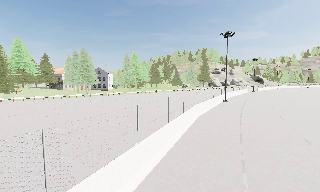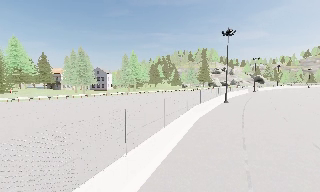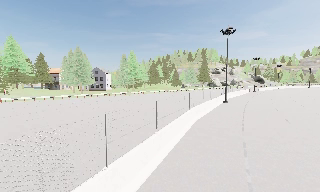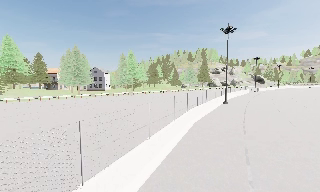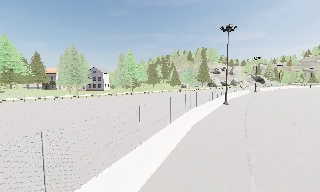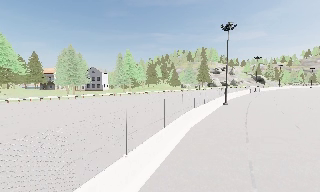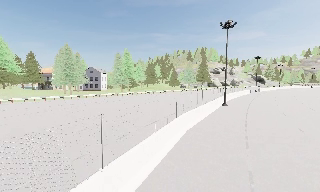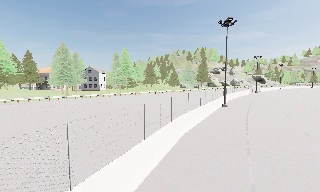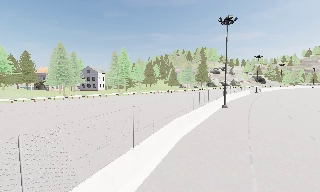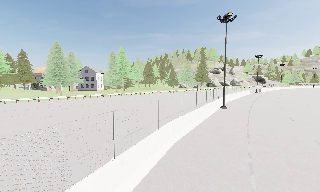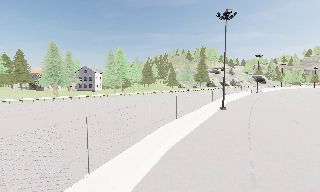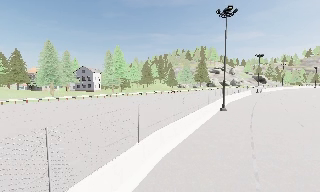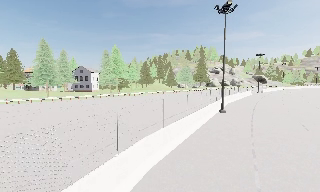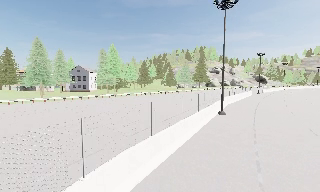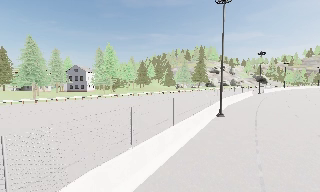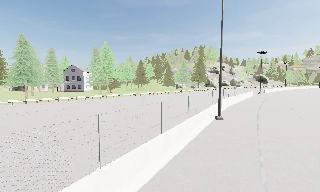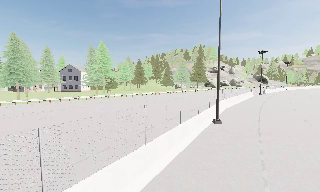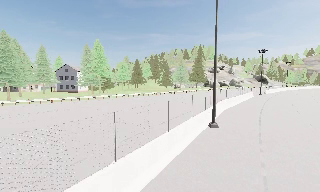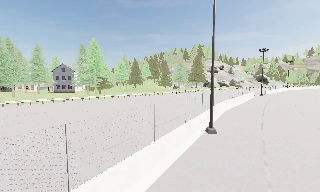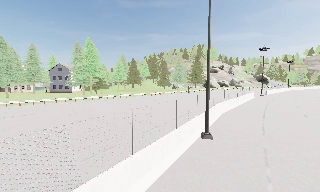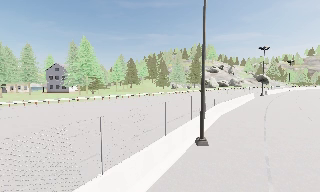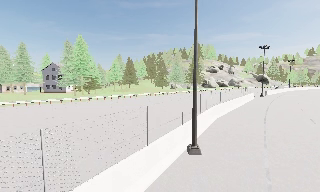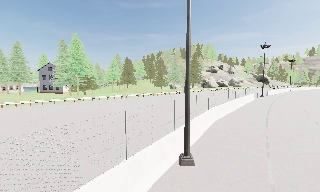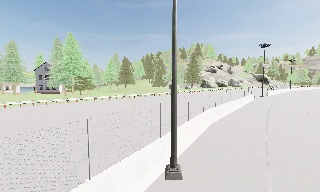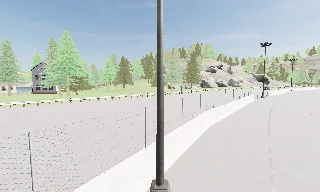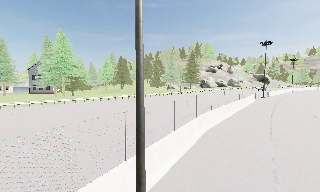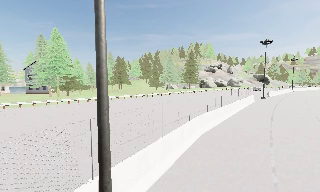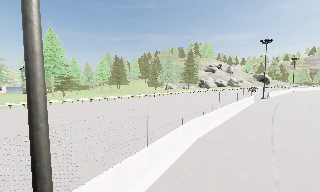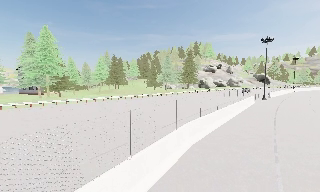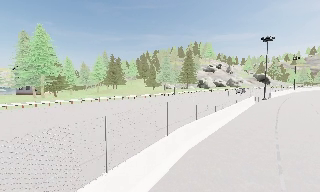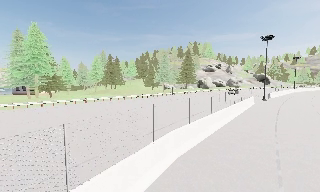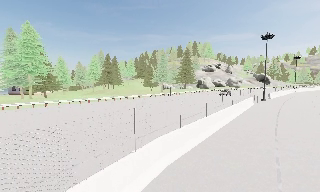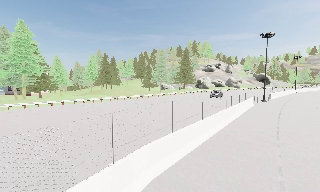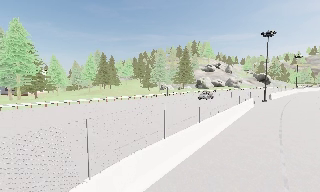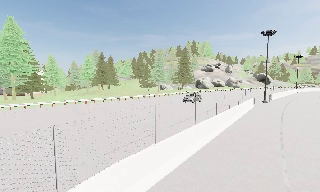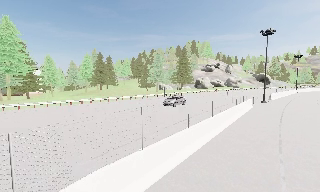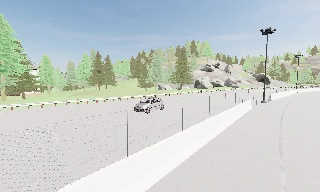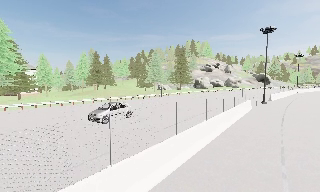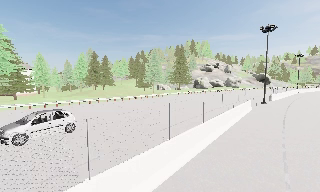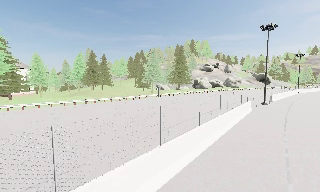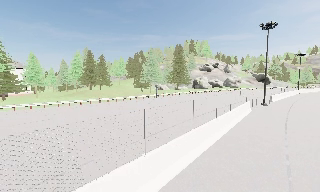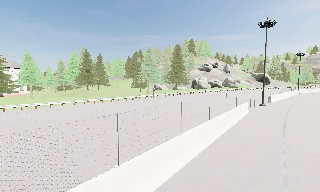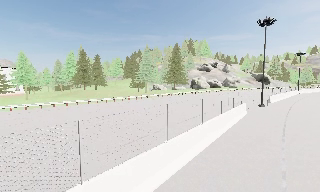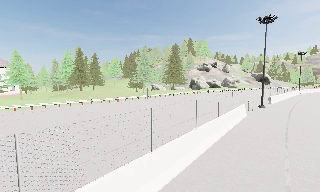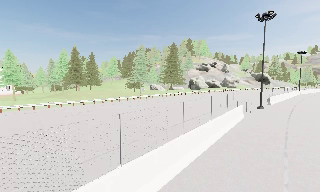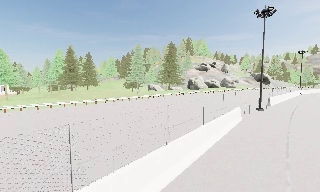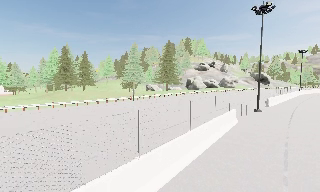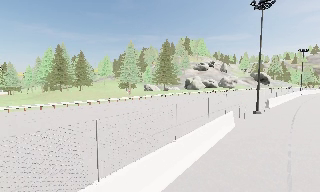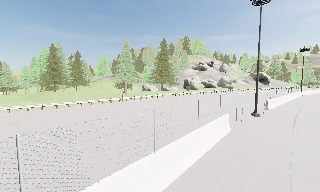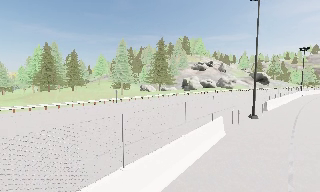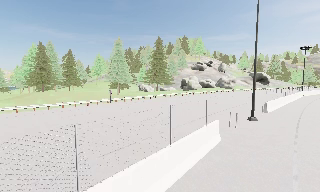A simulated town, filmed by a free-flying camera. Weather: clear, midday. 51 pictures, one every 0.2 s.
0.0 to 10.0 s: The camera travels forward and to its right, about 50 m, so what stands in front looms larger.
The film runs forward here.
